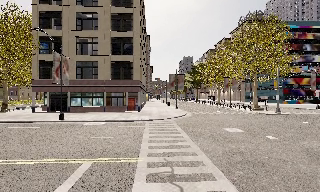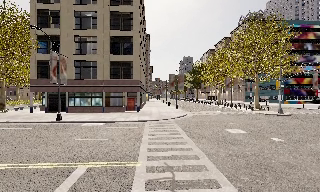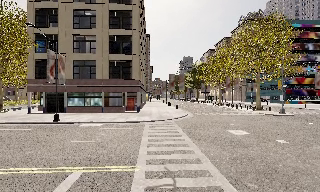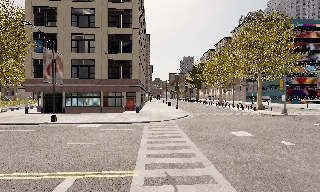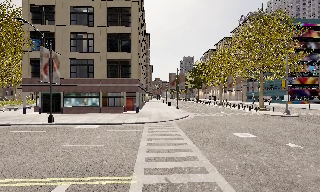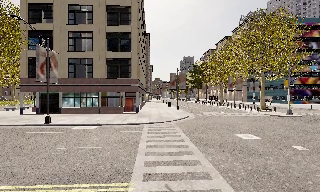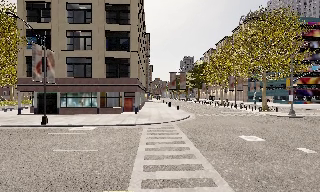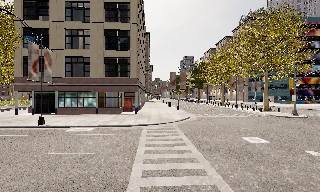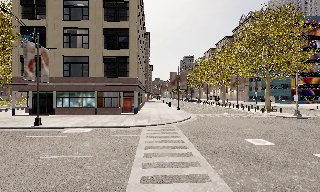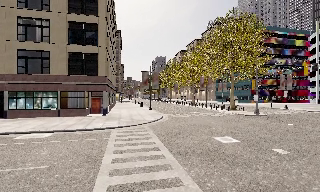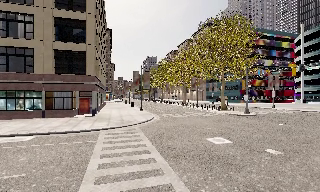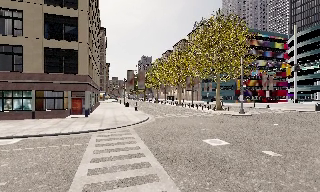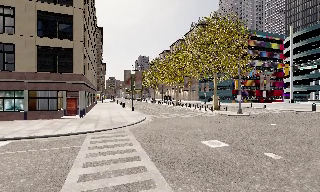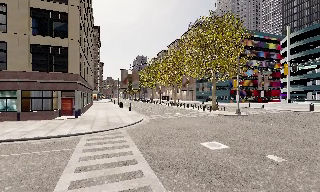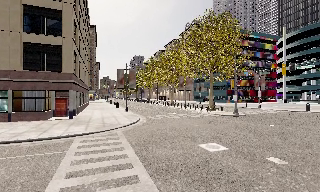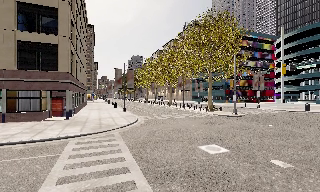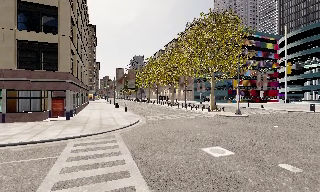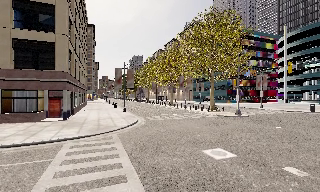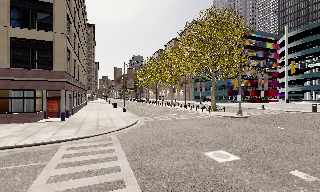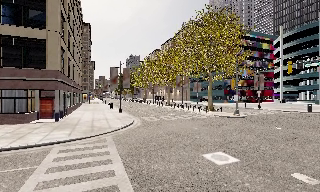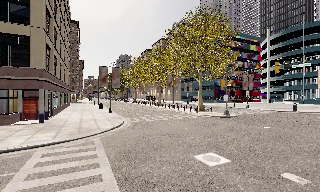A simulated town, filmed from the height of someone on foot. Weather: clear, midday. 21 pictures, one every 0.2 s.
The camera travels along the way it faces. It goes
forward.
0.0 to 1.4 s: The camera travels forward, about 2.5 m, so what stands in front looms larger.
1.4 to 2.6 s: The scene slides to the left, as the camera pans about 15 degrees to its right. It travels forward, about 2 m, so what stands in front looms larger.
2.6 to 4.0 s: The camera travels forward, about 2 m, so what stands in front looms larger.
The film runs forward here.
